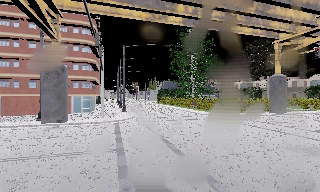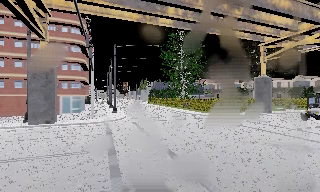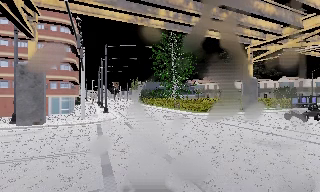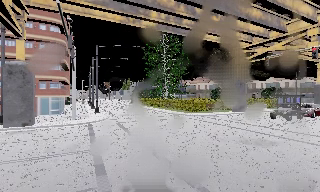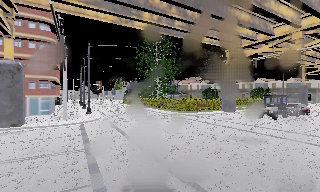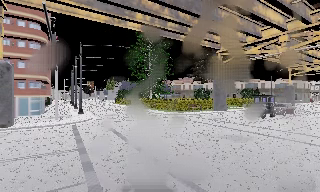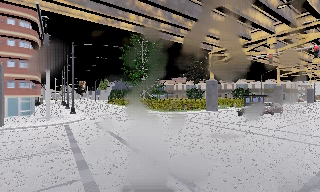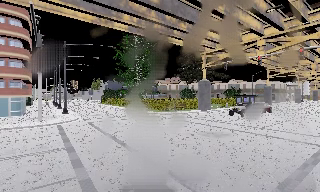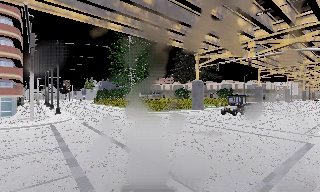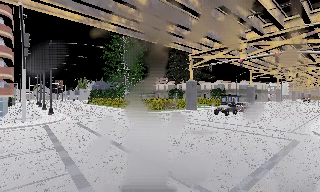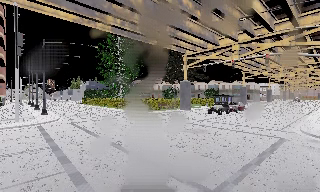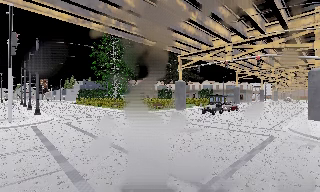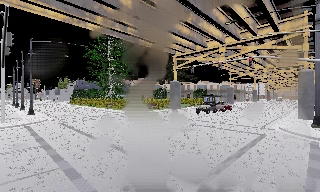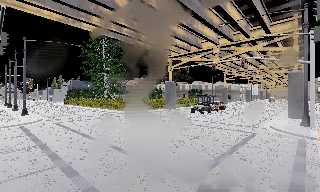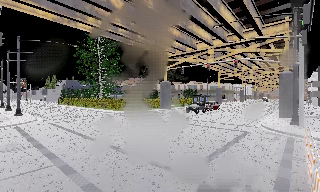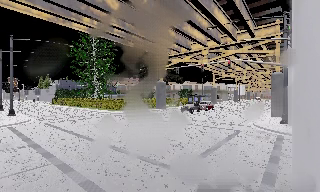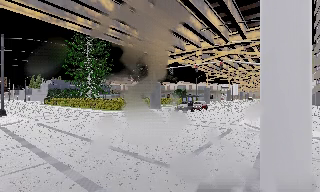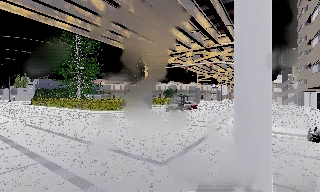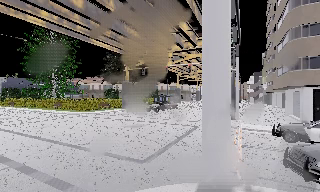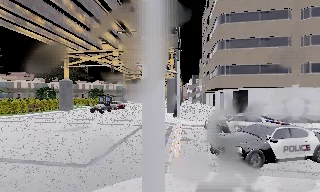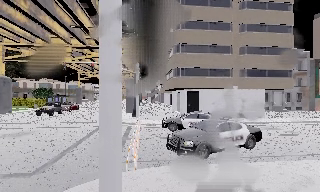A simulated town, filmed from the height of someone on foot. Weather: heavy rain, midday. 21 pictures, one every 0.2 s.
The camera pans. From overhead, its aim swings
clockwise.
The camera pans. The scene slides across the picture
to the left.
0.0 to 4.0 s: The camera pans to its right, which is clockwise from overhead, by about 80 degrees. It travels backward, about 5 m.
The film runs backward here.
